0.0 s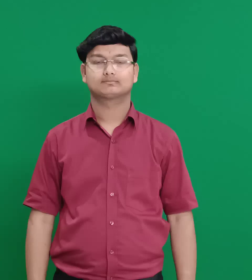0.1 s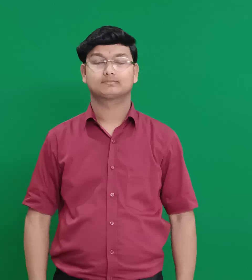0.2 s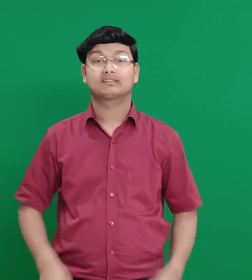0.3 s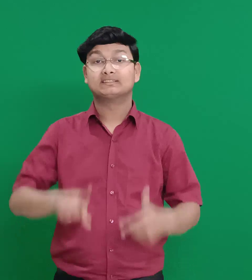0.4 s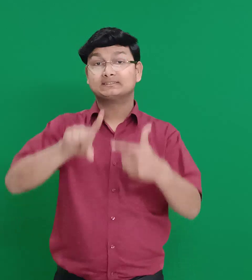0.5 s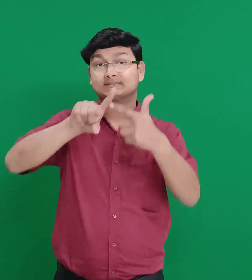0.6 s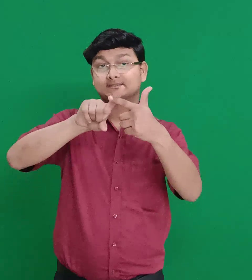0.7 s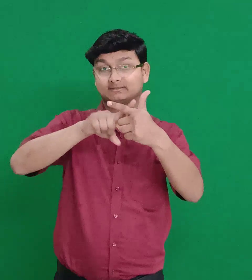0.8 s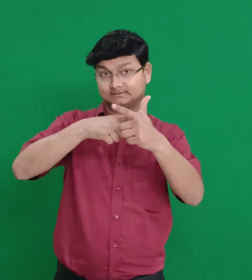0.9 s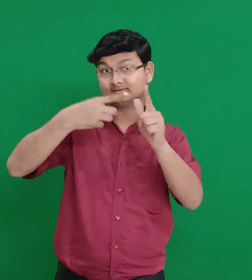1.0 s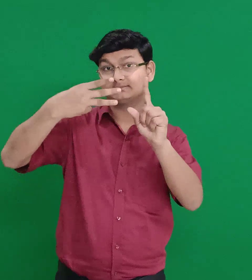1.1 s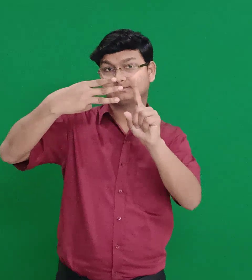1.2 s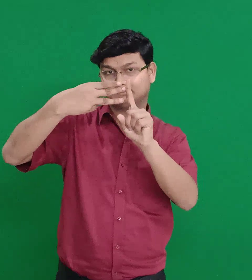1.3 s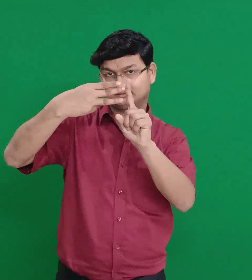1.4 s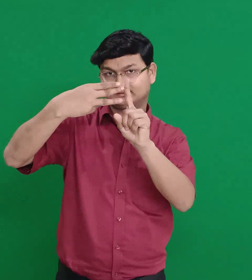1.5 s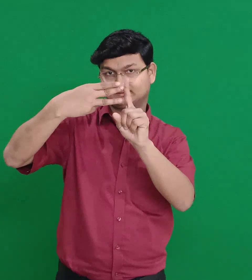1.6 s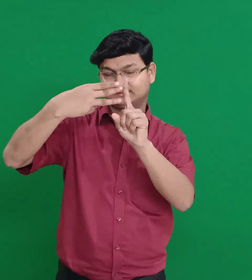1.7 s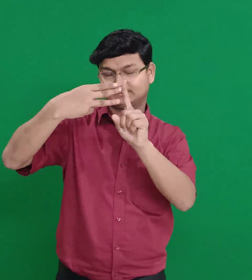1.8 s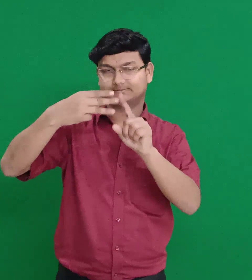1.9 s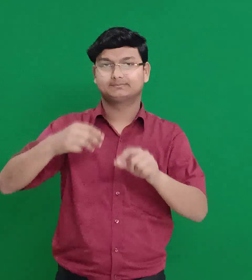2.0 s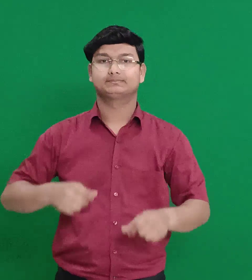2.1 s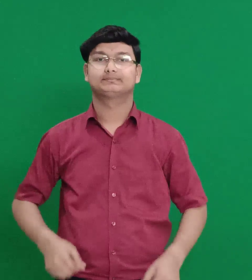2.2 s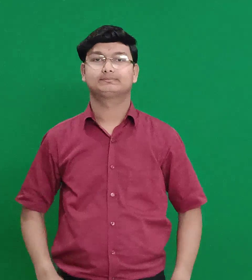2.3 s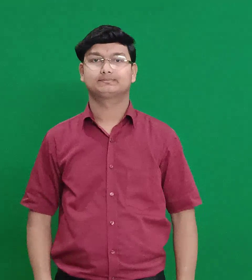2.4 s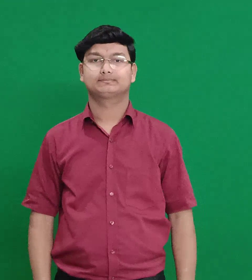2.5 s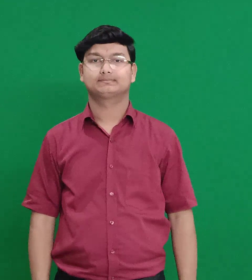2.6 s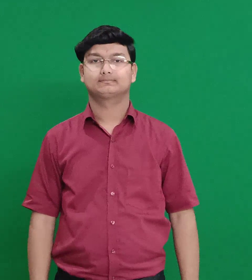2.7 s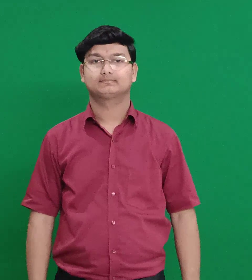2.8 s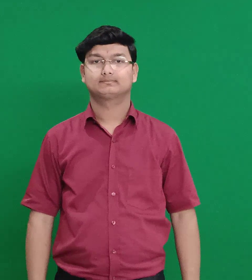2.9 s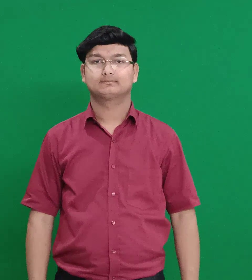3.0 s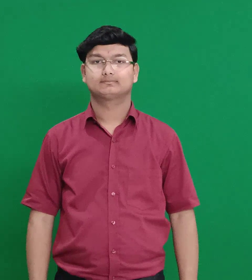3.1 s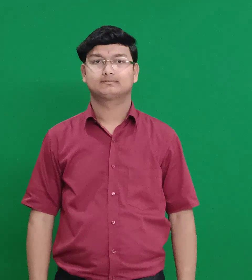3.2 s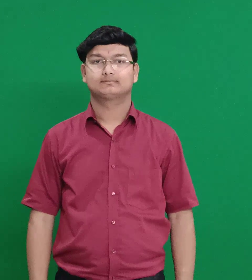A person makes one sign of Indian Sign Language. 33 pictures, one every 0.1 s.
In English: jotham
